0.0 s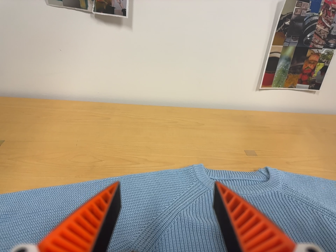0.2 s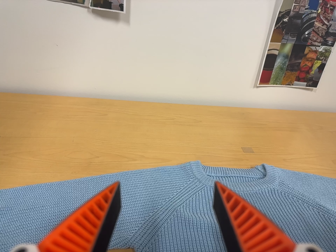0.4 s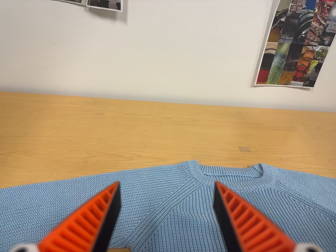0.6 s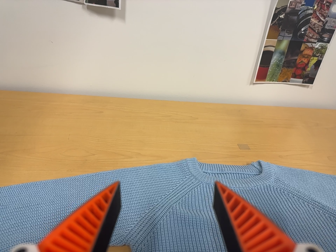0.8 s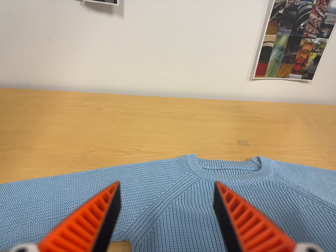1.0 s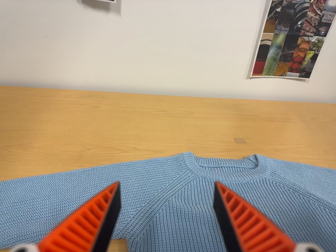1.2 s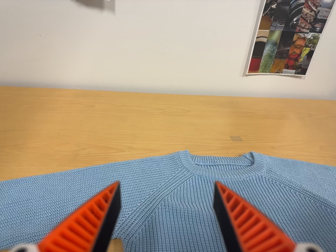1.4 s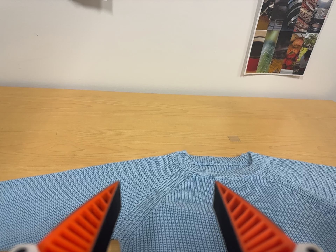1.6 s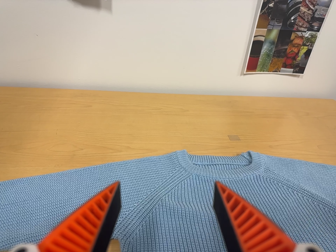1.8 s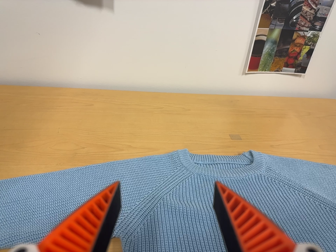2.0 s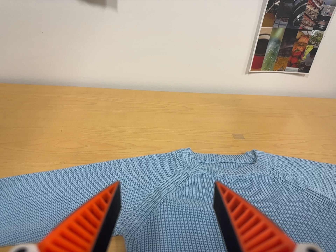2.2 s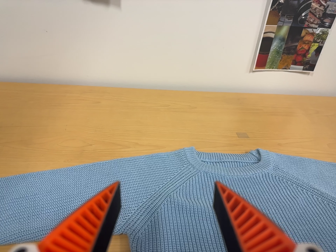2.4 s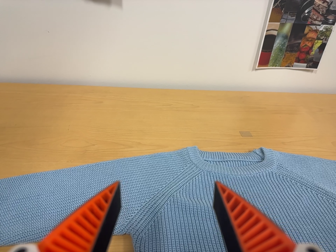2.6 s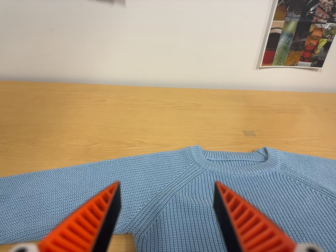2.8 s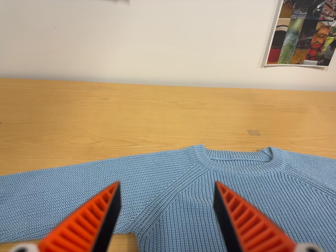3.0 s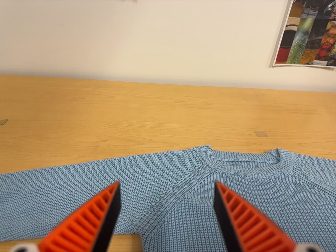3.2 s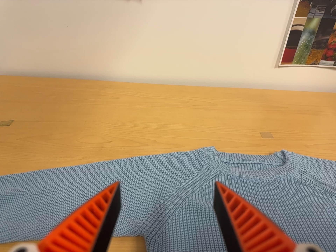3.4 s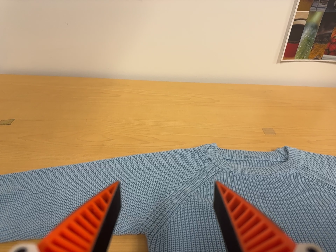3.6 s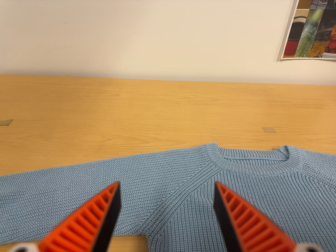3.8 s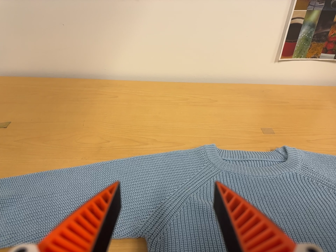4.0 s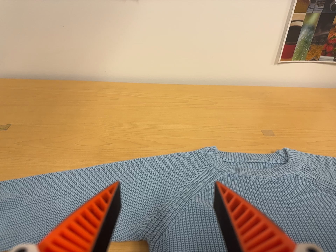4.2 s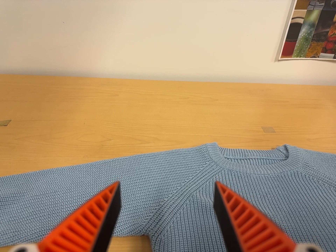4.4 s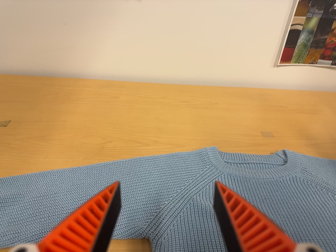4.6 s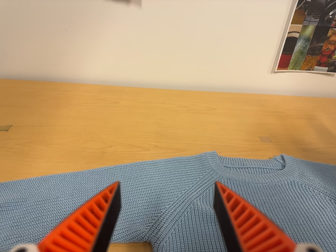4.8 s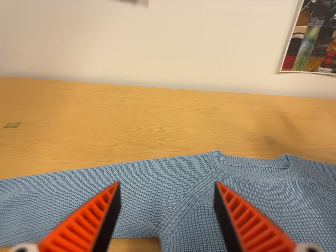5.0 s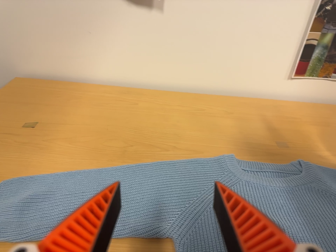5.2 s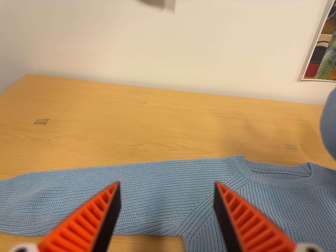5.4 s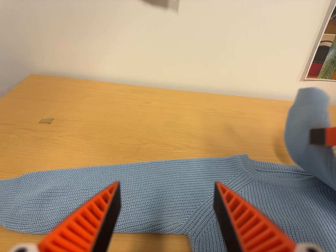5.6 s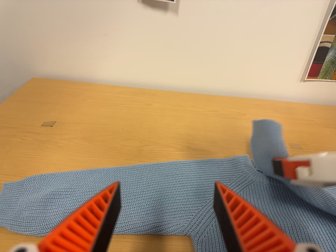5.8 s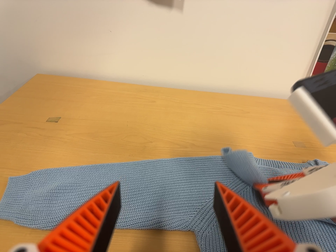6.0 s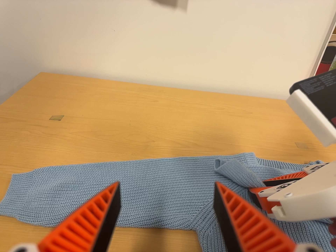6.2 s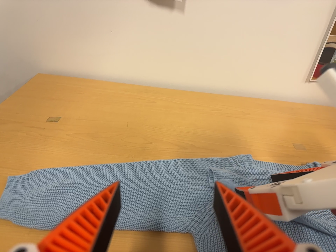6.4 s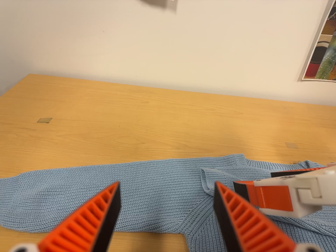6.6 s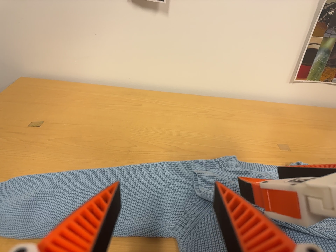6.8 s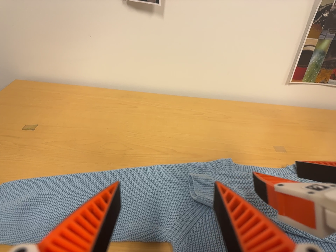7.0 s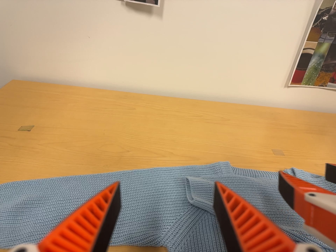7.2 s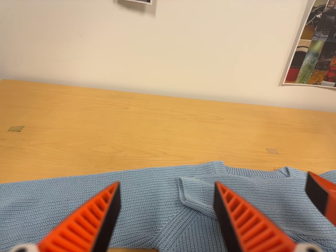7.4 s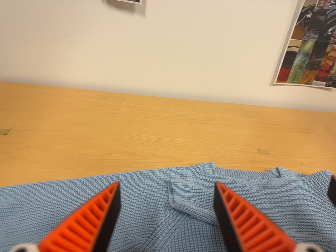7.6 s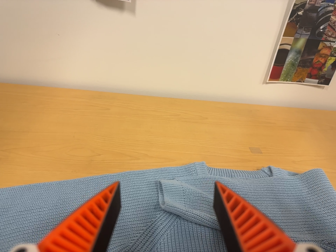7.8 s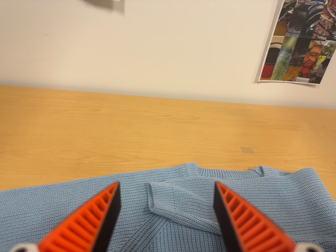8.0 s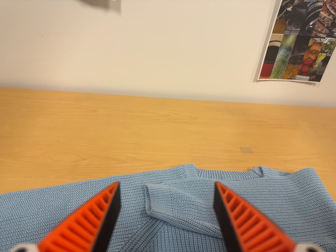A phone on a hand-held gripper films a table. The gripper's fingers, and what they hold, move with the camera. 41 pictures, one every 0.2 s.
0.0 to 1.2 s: The camera shifts only a little, or ends up much as it began.
1.2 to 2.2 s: The camera keeps its place and its aim.
2.2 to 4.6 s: The camera shifts only a little, or ends up much as it began.
4.6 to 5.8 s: The camera travels to its left, about 6 cm, so close, fixed things drift to the right.
5.8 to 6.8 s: The camera shifts only a little, or ends up much as it began.
6.8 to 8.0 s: The camera travels to its right and forward, about 7 cm, so close, fixed things drift to the left.
The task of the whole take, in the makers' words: right arm across.
The film runs forward here.
